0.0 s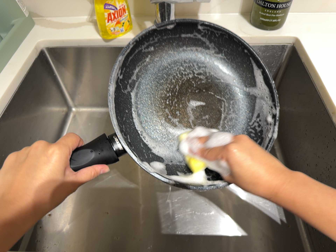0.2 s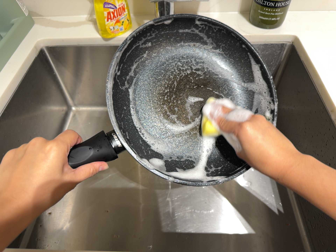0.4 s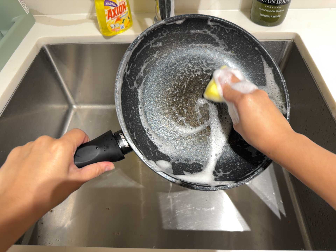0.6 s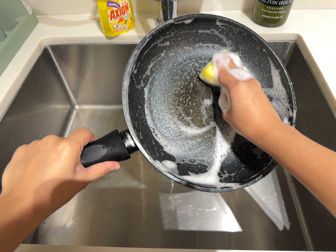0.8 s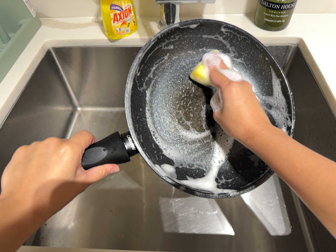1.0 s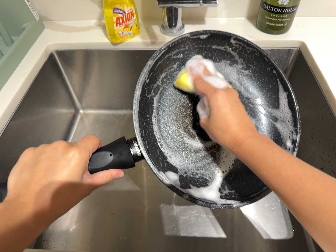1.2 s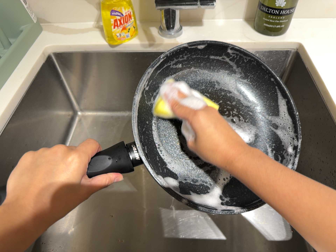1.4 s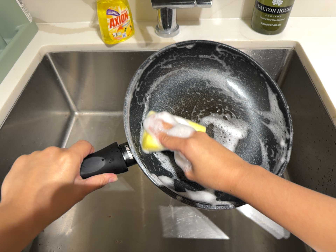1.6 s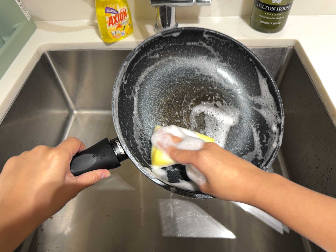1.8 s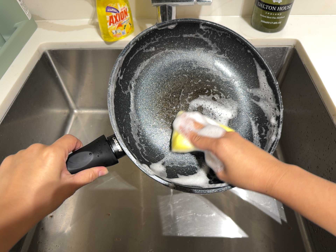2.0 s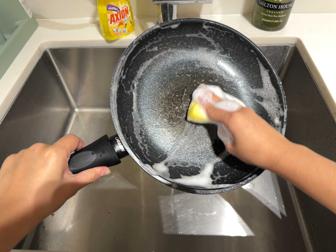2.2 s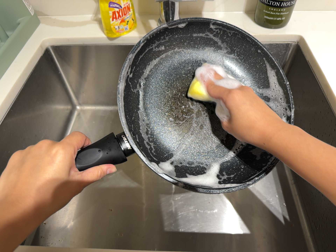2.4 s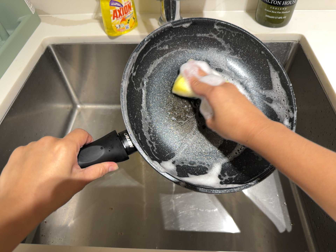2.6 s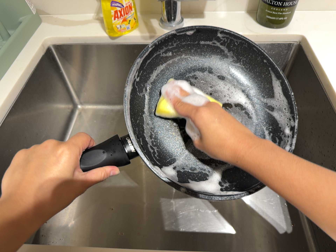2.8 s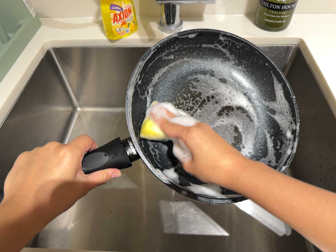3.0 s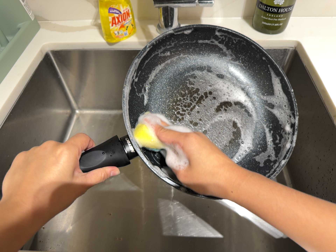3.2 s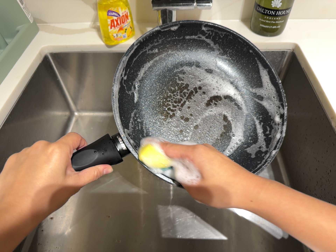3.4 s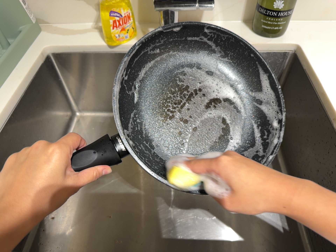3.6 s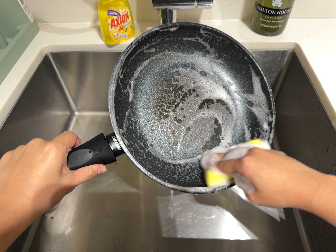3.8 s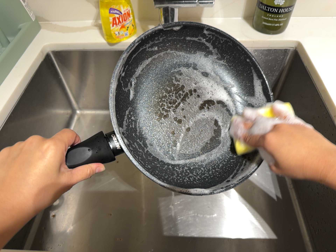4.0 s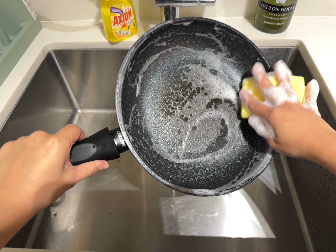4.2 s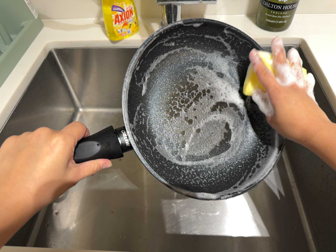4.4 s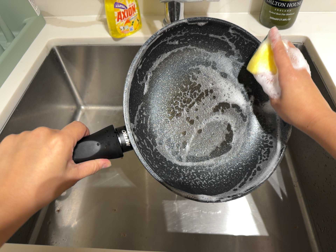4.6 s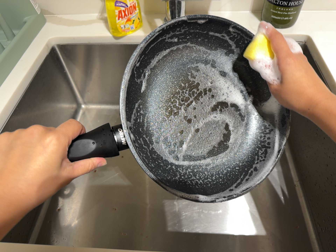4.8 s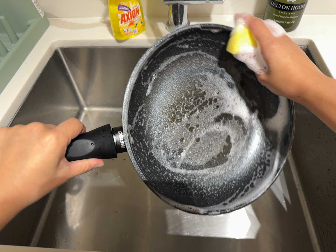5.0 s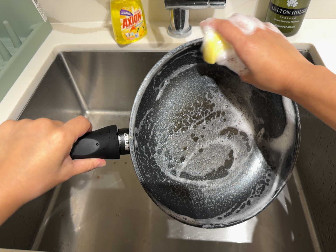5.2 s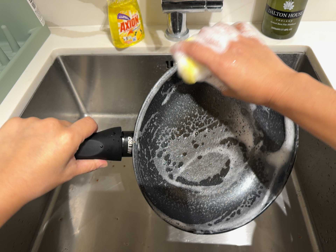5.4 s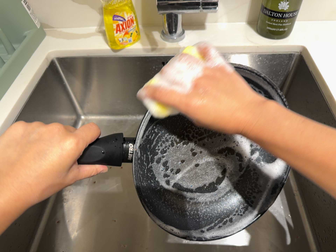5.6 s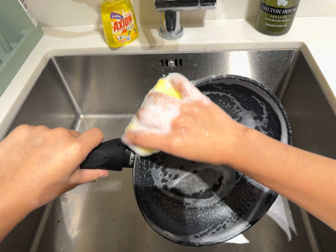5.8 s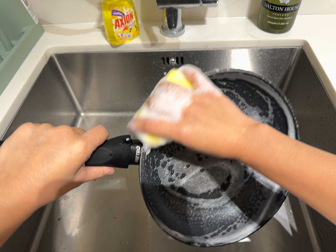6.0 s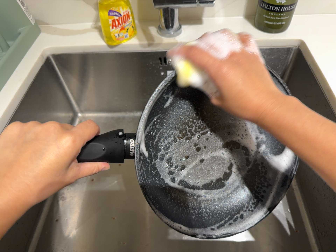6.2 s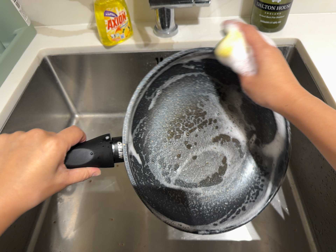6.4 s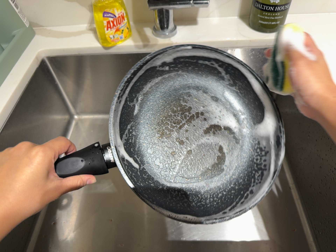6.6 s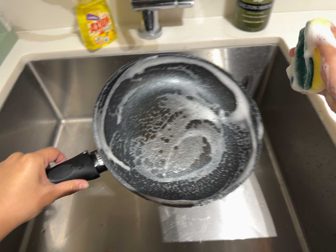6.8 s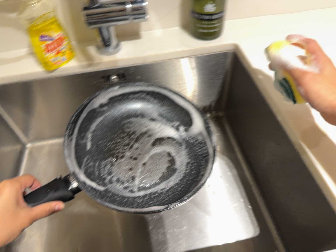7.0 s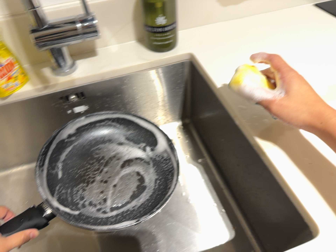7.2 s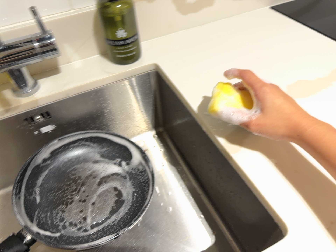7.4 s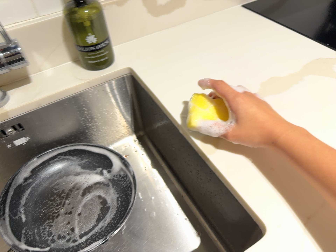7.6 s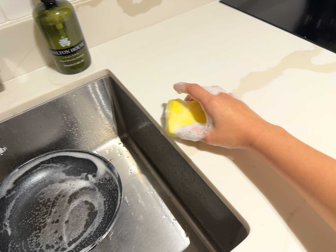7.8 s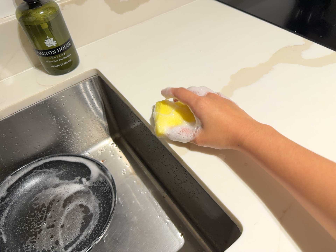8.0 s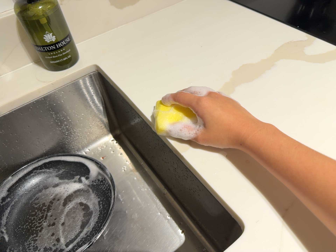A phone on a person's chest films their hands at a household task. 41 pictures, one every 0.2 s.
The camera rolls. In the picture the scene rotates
counterclockwise.
0.0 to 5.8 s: The camera shifts only a little, or ends up much as it began.
5.8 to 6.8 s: The camera rolls about its line of sight by about 10 degrees, and the scene rotates counterclockwise.
6.8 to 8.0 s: The scene slides to the left, as the camera pans about 15 degrees to its right. It travels to its right, about 10 cm, so close, fixed things drift to the left. It rolls about its line of sight by about 20 degrees, and the scene rotates counterclockwise.
The film runs forward here.
